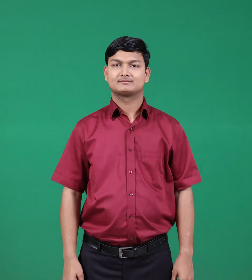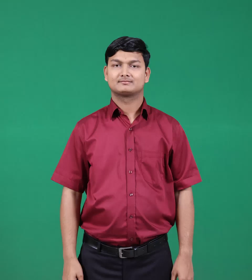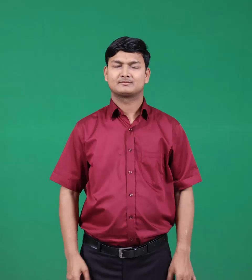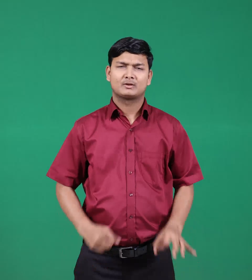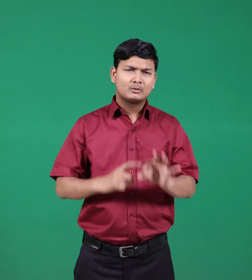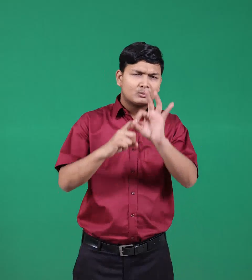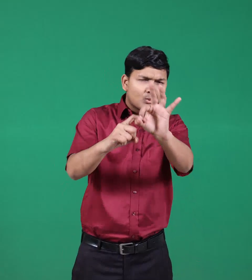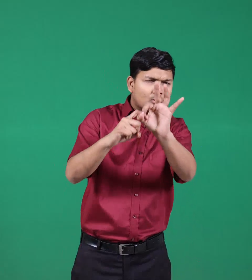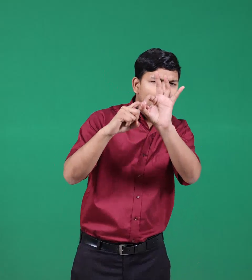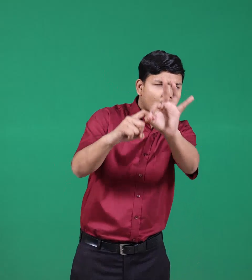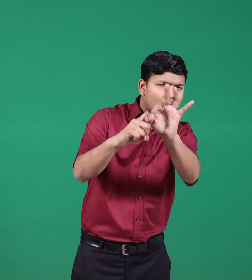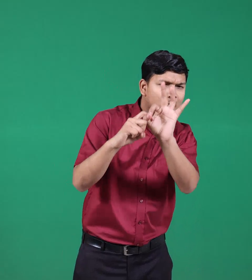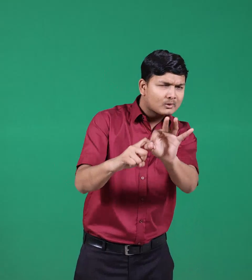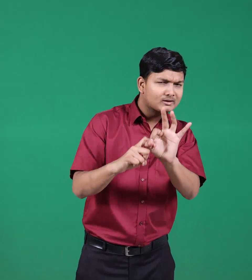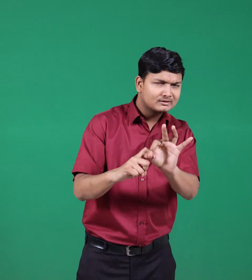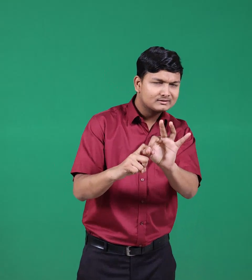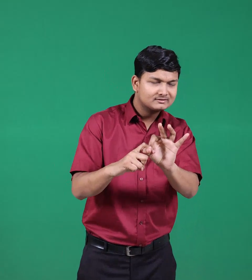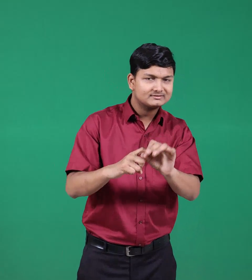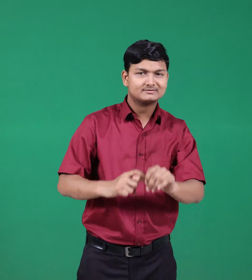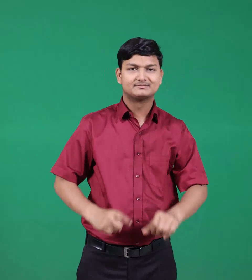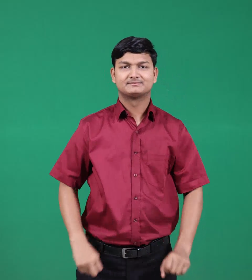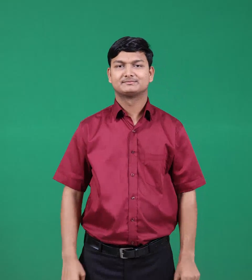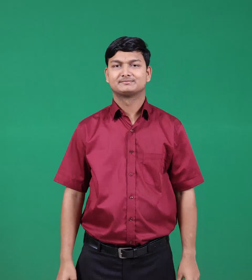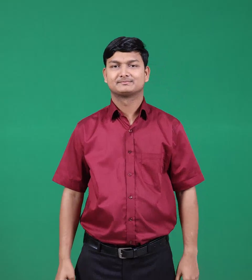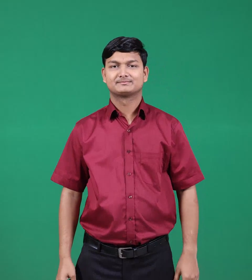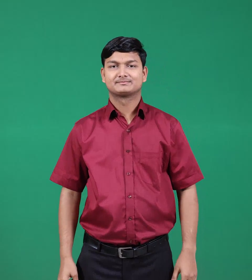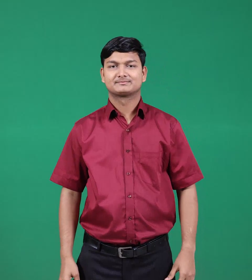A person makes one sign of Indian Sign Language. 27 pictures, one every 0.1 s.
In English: questions
